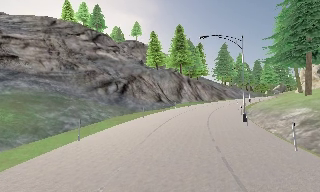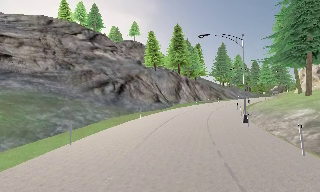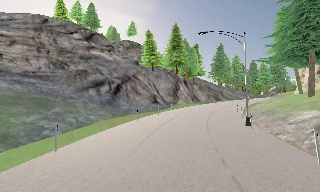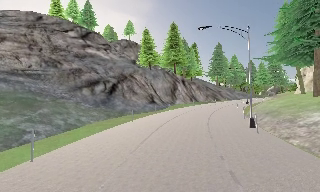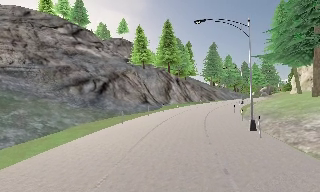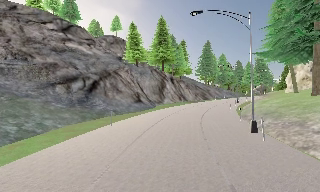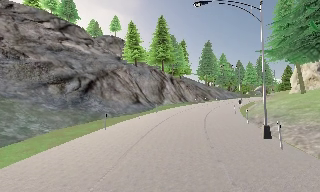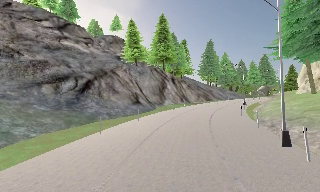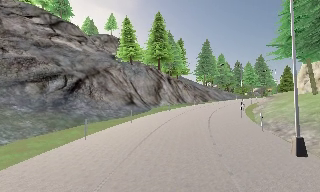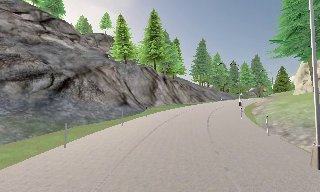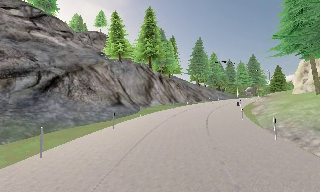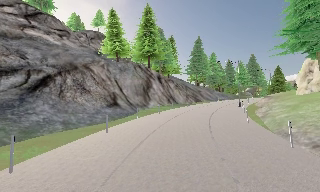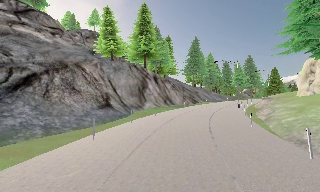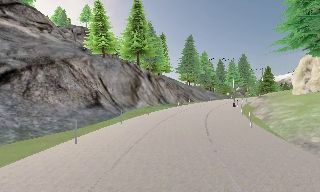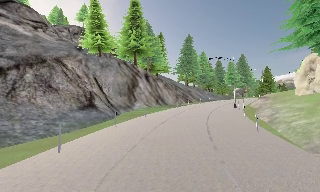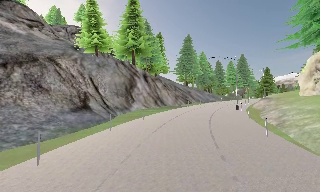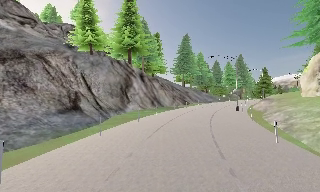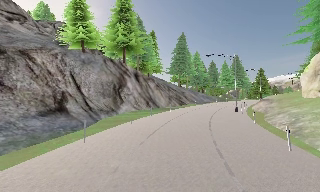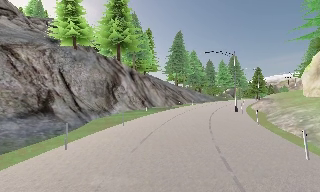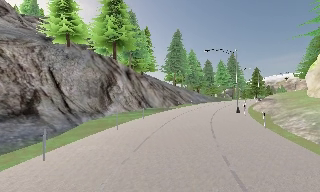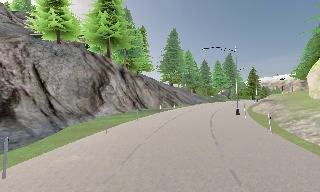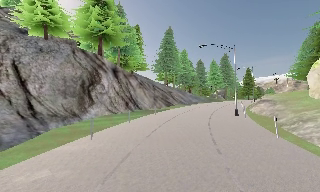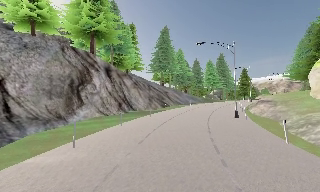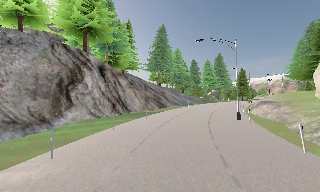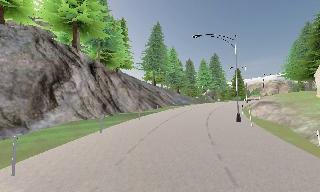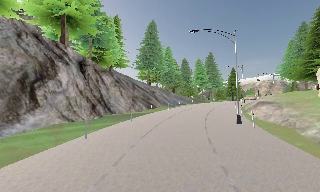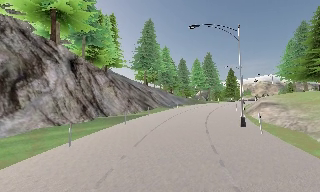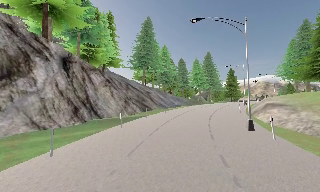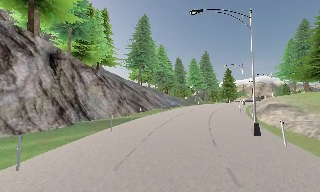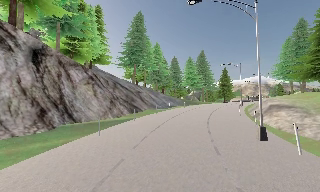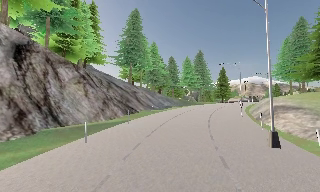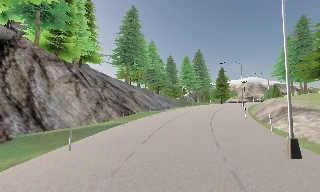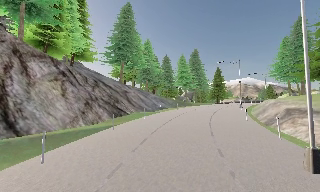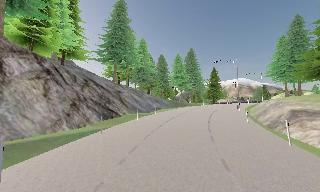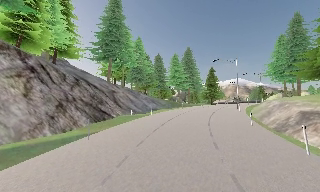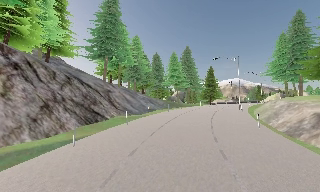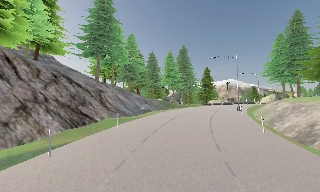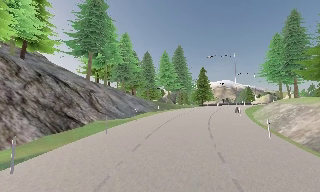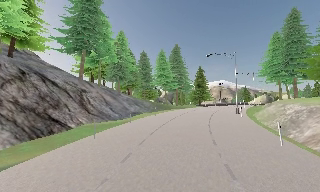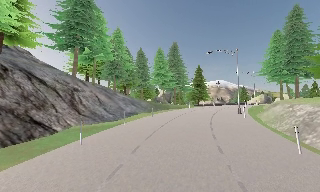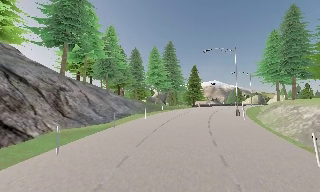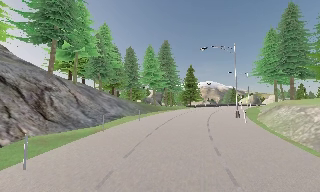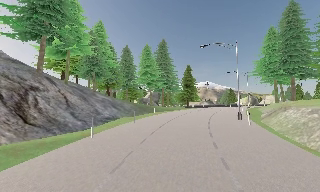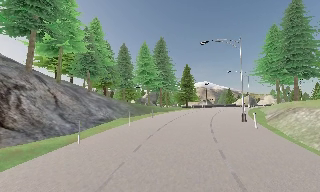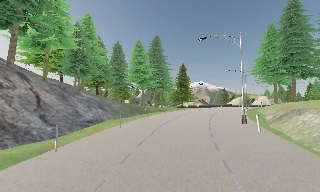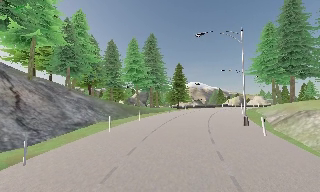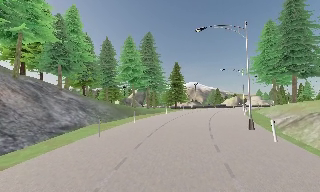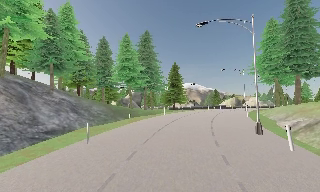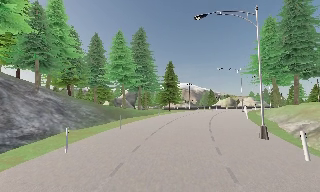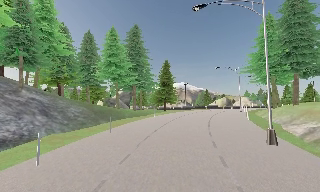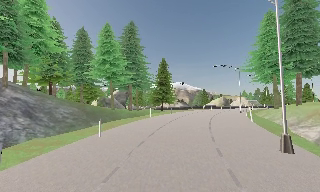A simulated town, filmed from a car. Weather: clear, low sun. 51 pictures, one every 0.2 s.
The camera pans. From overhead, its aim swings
clockwise.
The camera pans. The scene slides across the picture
to the left.
0.0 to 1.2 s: The camera travels forward, about 6 m, so what stands in front looms larger. It gains speed.
1.2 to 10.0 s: The camera swings to its right by about 50 degrees, and the scene slides to the left. It travels forward, about 50 m.
The film runs forward here.
